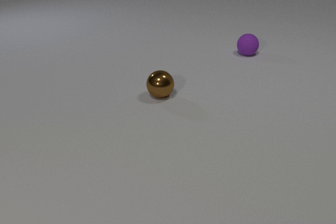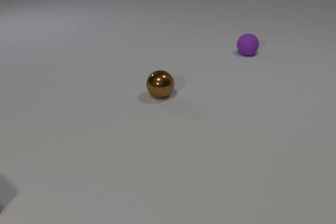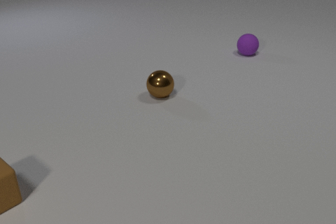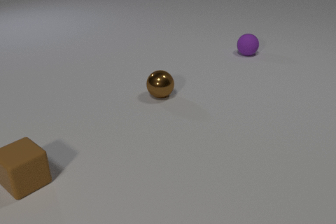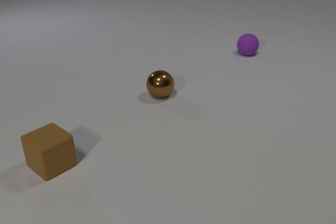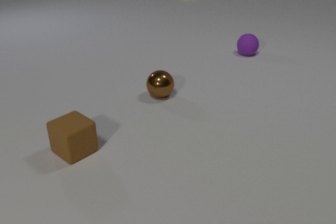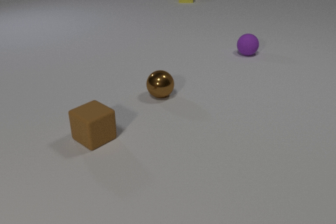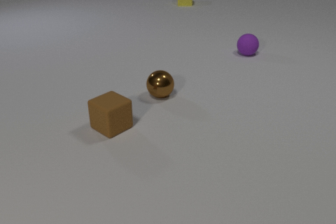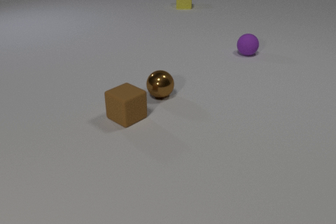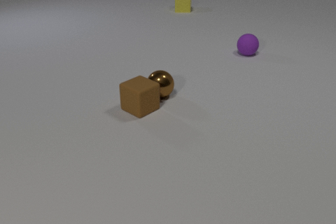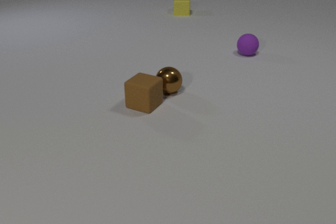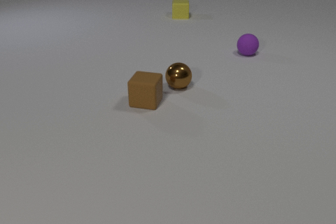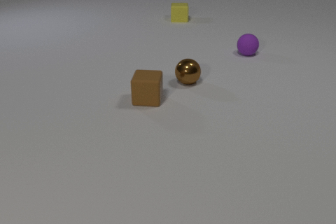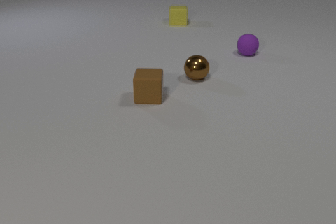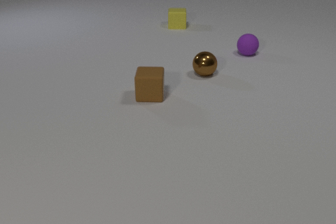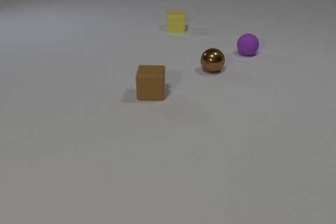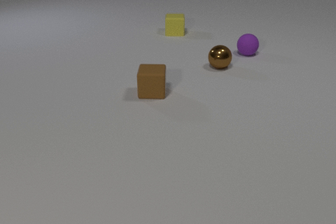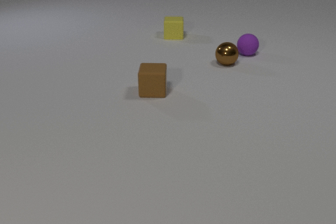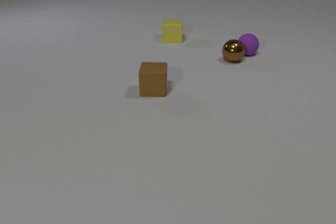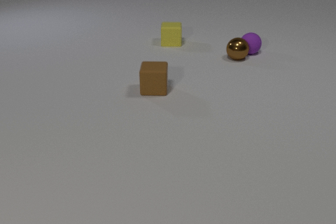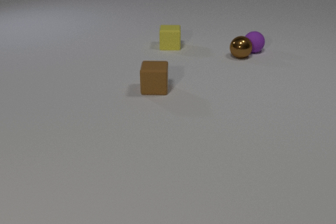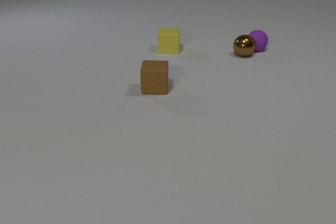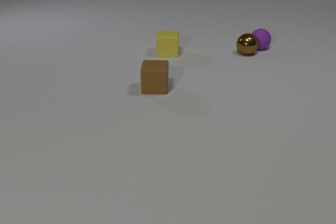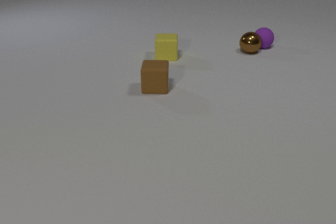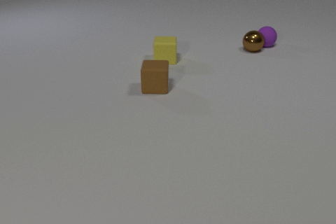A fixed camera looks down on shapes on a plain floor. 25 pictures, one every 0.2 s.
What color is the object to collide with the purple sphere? brown.
What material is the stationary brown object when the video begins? metal.
Are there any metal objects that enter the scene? no.
0.0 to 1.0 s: The brown rubber cube comes in at the left edge, slides to the right and away from the camera. The yellow rubber cube comes in at the top edge, slides toward the camera.
1.0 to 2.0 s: The brown rubber cube slides away from the camera and to the right. The brown metal sphere rolls away from the camera and to the right. The yellow rubber cube slides toward the camera. The brown rubber cube and the brown metal sphere collide.
2.0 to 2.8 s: The brown rubber cube slides away from the camera, spins so that its near face slides to the right, counterclockwise seen from above. The brown metal sphere rolls away from the camera and to the right. The yellow rubber cube slides toward the camera.
2.8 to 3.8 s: The brown rubber cube slides away from the camera. The brown metal sphere rolls away from the camera and to the right. The yellow rubber cube slides toward the camera. The brown metal sphere and the purple rubber sphere collide.
3.8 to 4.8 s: The brown metal sphere rolls away from the camera and to the right. The purple rubber sphere rolls away from the camera and to the right. The yellow rubber cube slides toward the camera.
